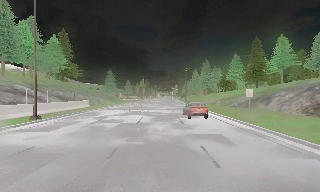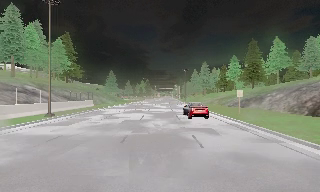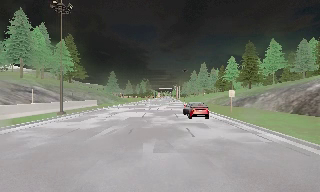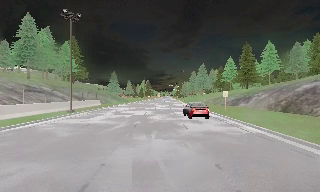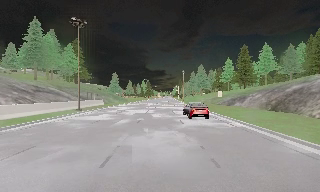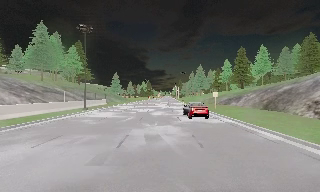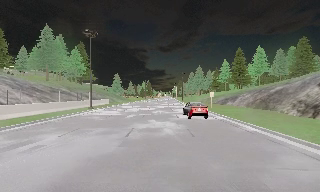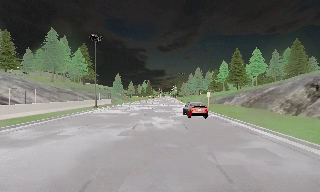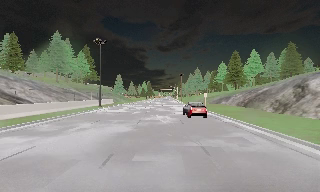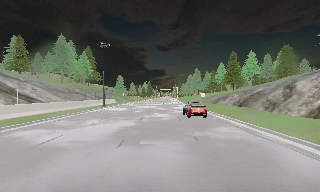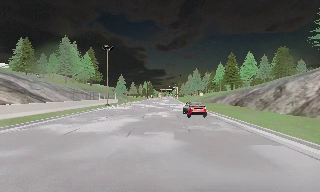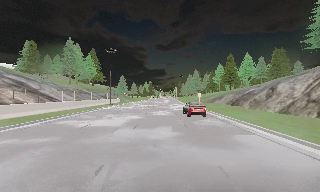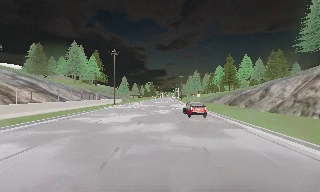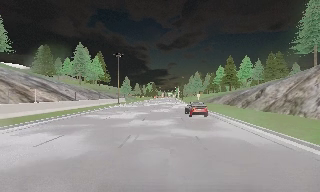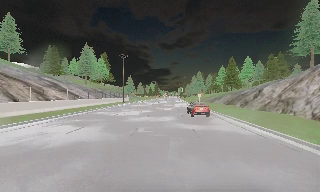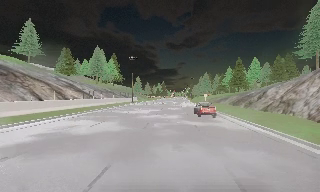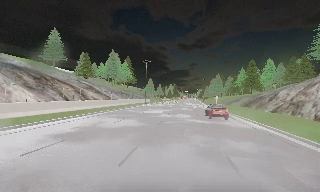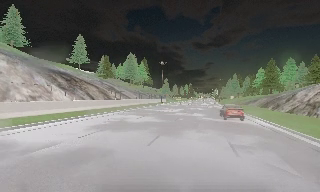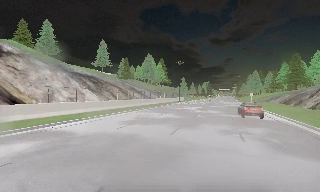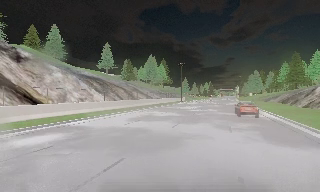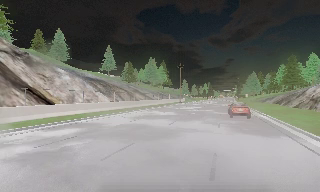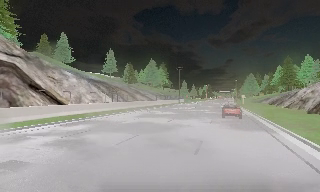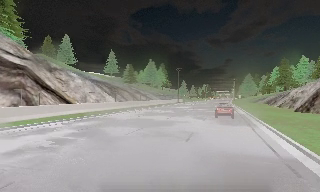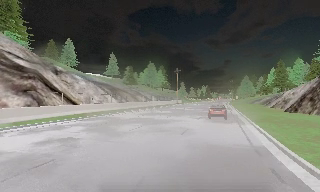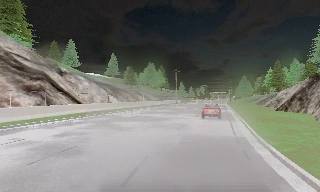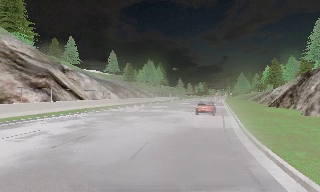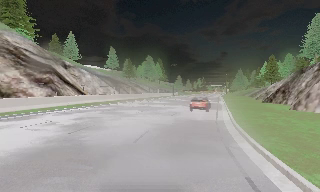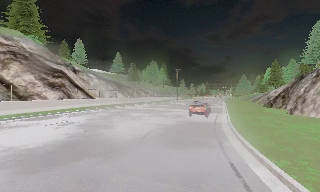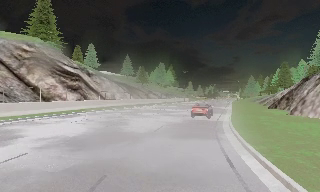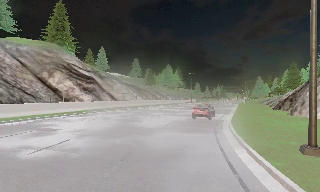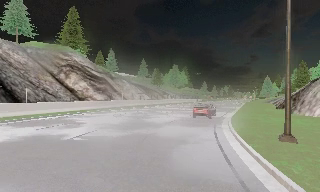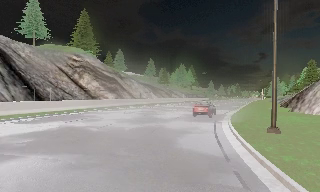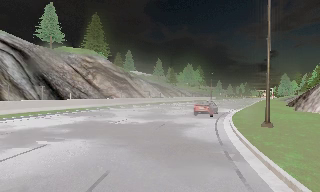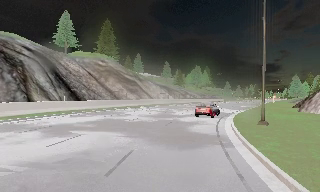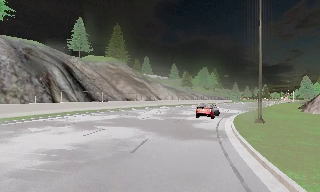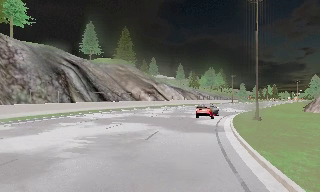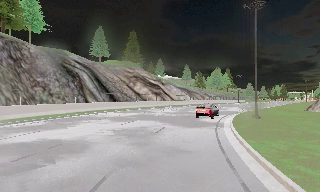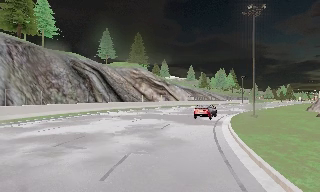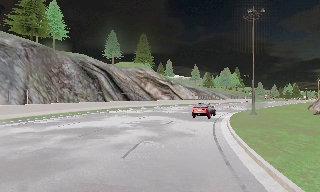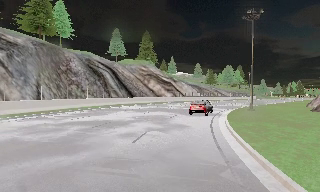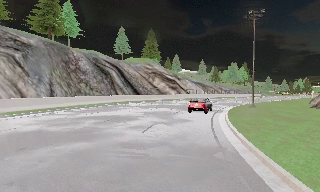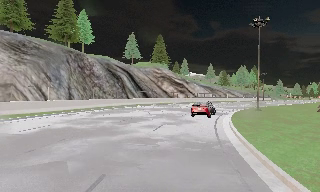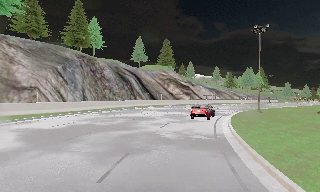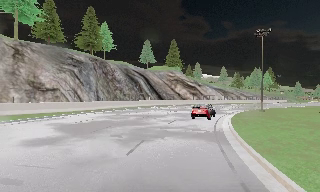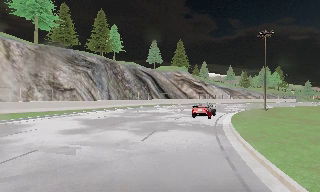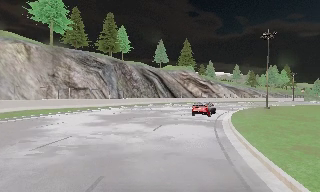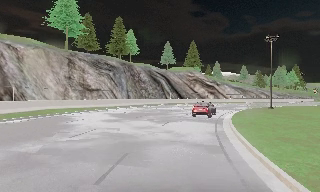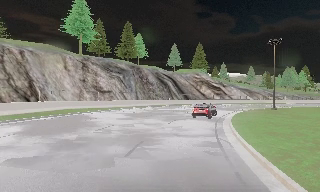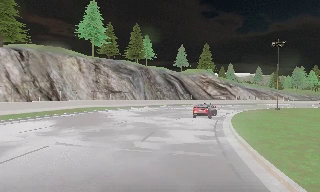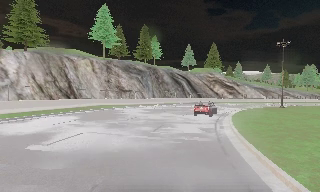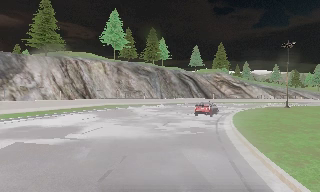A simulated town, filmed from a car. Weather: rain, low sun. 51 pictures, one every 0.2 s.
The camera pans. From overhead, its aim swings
counterclockwise.
The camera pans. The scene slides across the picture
to the right.
0.0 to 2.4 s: The camera travels backward, about 20 m, so what stands in front gets smaller.
2.4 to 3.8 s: The camera pans to its left, which is counterclockwise from overhead, by about 20 degrees. It travels backward, about 13 m, so what stands in front gets smaller.
3.8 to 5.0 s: The camera travels backward, about 10 m, so what stands in front gets smaller.
5.0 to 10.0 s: The camera swings to its left by about 55 degrees, and the scene slides to the right. It travels backward, about 40 m.
The film runs backward here.
